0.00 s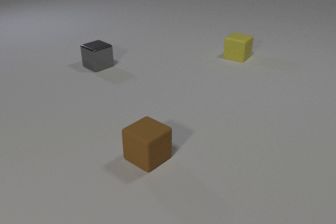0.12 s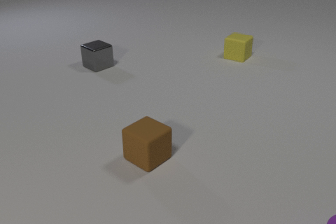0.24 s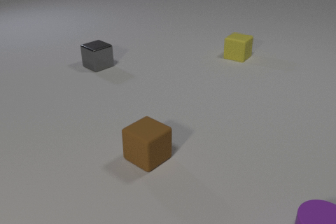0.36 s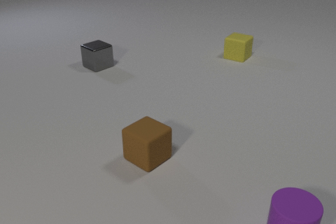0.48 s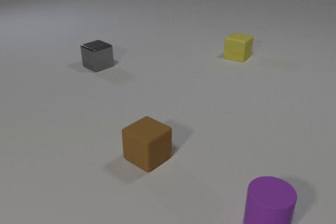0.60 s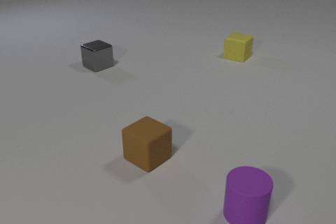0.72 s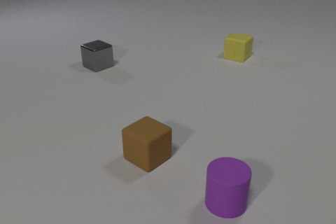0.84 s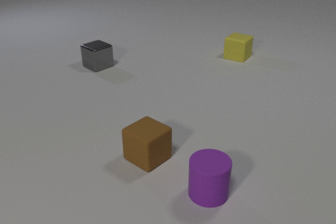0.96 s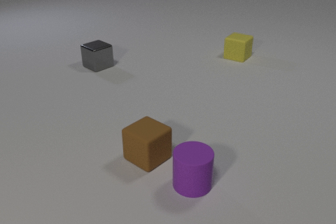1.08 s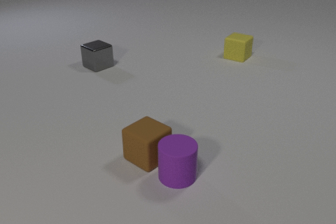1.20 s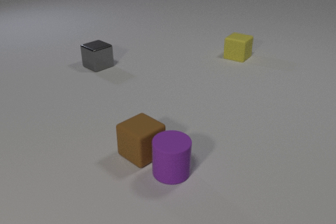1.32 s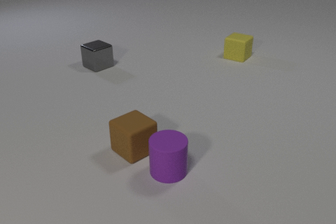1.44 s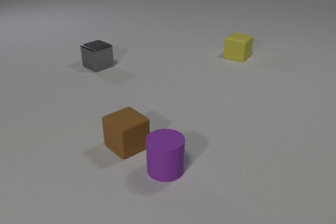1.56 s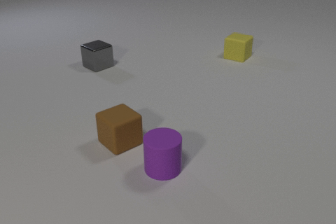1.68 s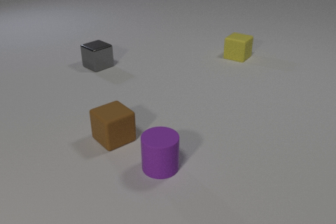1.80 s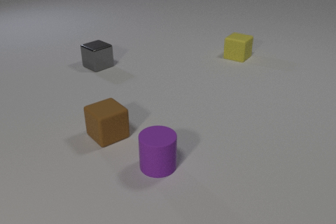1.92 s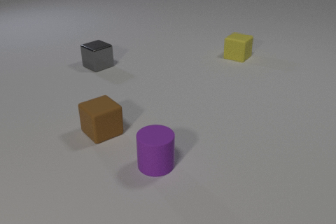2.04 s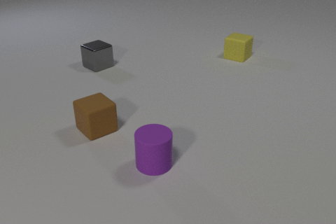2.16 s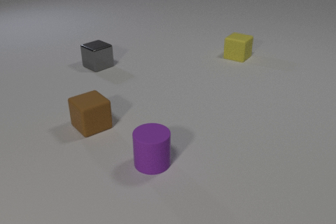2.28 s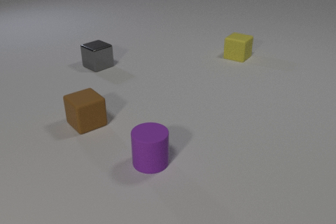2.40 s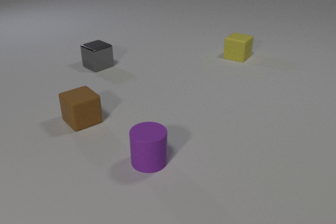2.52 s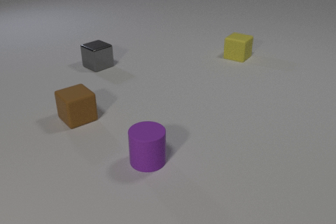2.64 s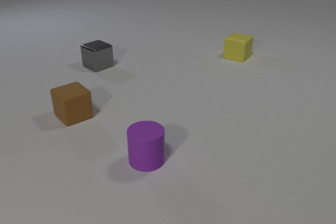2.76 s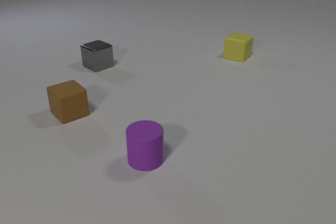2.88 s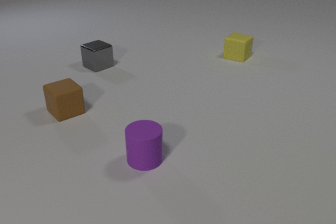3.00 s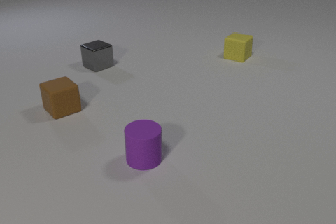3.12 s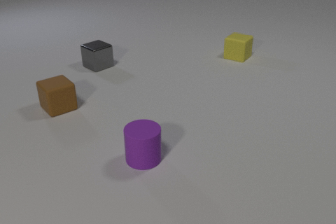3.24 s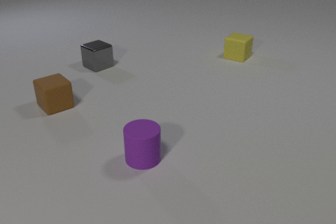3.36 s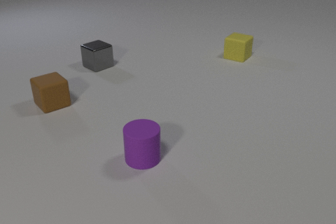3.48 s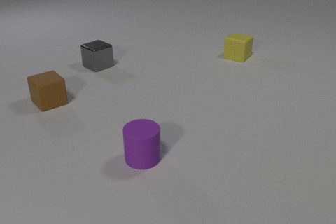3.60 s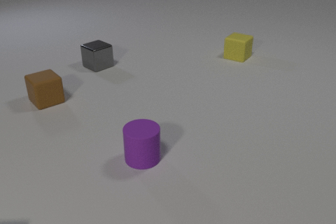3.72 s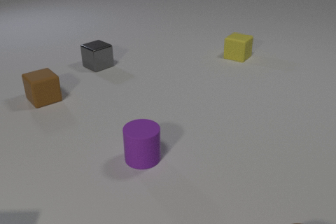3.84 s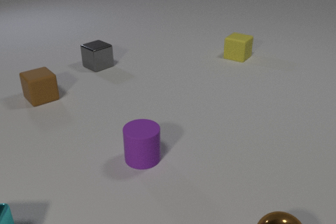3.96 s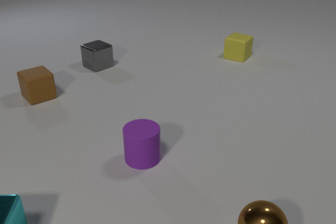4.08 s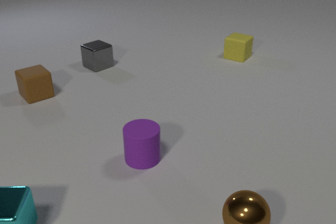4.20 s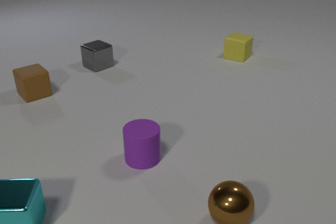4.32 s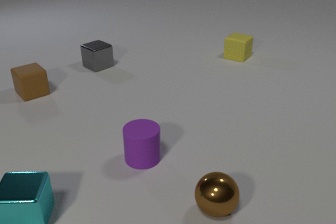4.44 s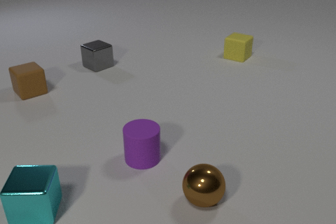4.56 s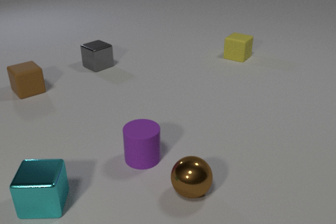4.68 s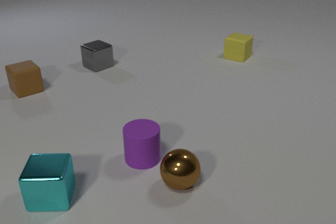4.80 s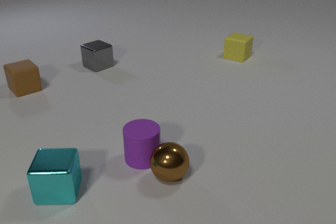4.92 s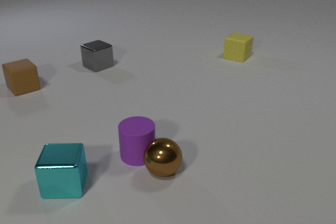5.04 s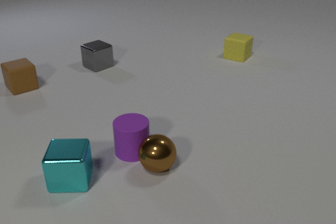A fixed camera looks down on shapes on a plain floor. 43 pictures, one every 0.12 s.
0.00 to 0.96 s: The purple rubber cylinder comes in at the bottom edge, slides to the left and away from the camera.
0.96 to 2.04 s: The purple rubber cylinder slides to the left and away from the camera. The brown rubber cube slides away from the camera and to the left. The purple rubber cylinder and the brown rubber cube collide.
2.04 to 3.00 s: The purple rubber cylinder slides to the left and away from the camera. The brown rubber cube slides away from the camera and to the left.
3.00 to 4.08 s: The brown rubber cube slides away from the camera and to the left. The brown metal sphere comes in at the bottom edge, rolls to the left and away from the camera. The cyan metal cube comes in at the bottom edge, slides to the right and away from the camera.
4.08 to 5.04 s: The purple rubber cylinder slides away from the camera and to the left. The brown rubber cube slides away from the camera and to the left. The brown metal sphere rolls to the left and away from the camera. The cyan metal cube slides to the right and away from the camera. The purple rubber cylinder and the brown metal sphere collide.
What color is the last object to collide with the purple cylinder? brown.
What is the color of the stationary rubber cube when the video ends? yellow.
How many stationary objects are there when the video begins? 3.
